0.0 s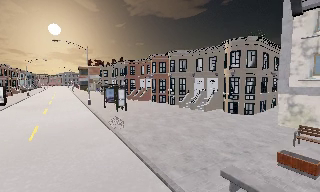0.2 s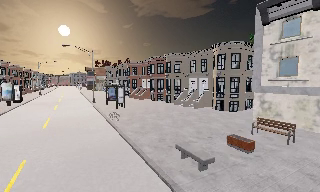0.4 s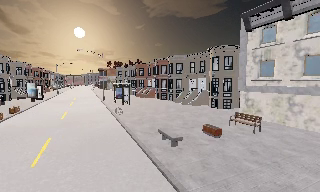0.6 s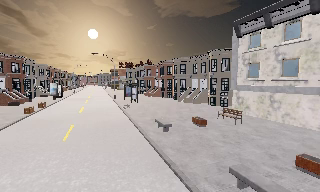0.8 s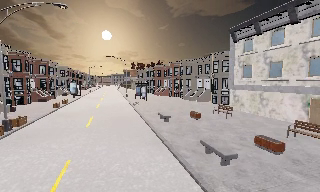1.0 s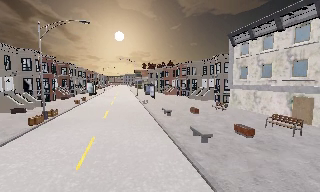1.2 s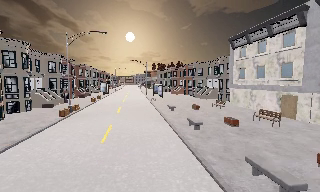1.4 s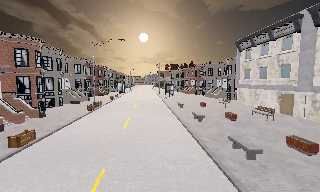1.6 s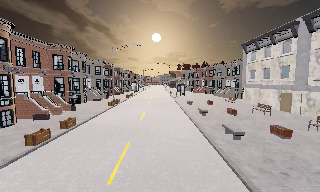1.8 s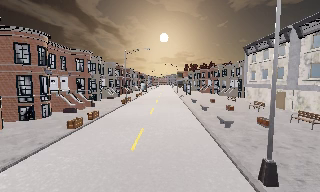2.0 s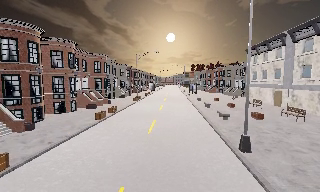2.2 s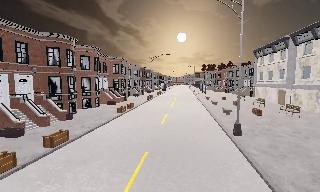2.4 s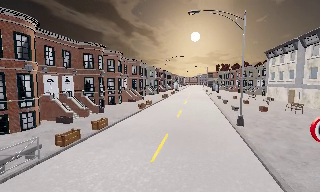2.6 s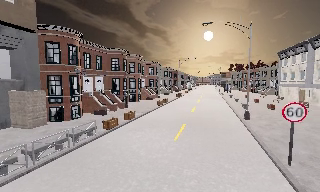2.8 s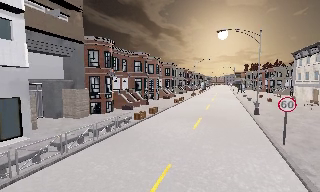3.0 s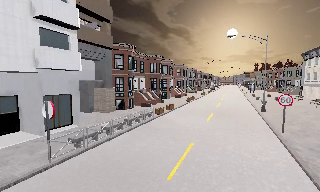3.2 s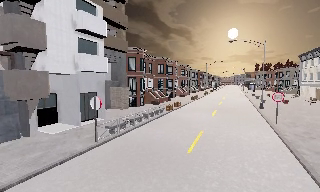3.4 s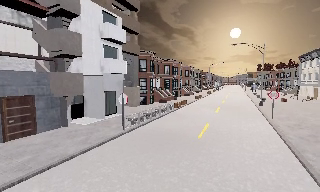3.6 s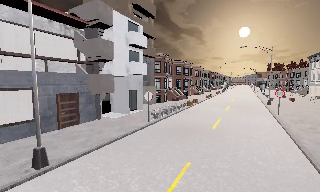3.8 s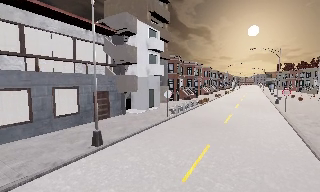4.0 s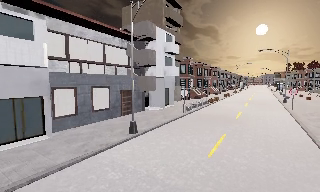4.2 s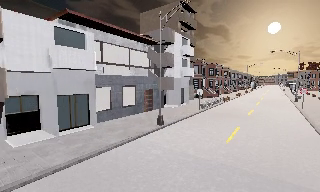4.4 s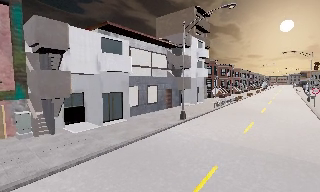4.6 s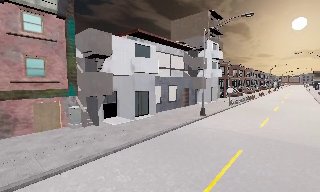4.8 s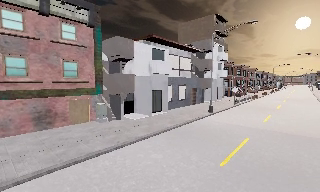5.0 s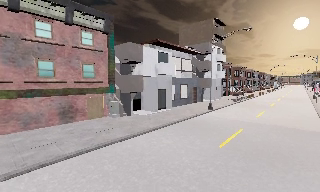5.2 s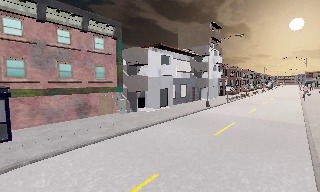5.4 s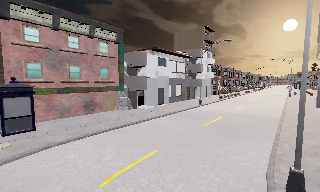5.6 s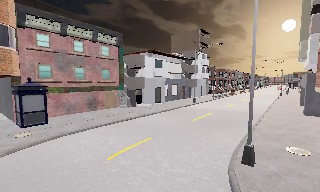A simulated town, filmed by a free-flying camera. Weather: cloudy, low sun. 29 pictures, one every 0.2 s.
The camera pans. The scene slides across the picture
to the right.
The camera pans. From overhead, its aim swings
counterclockwise.
0.0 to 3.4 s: The camera swings to its left by about 55 degrees, and the scene slides to the right. It travels backward, about 35 m.
3.4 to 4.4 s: The camera pans to its left, which is counterclockwise from overhead, by about 15 degrees. It travels backward and to its left, about 10 m, so what stands in front gets smaller.
4.4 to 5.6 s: The camera travels backward, about 10 m, so what stands in front gets smaller.
The film runs backward here.
